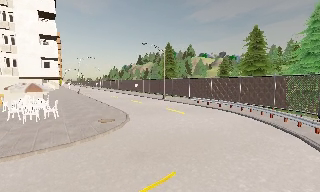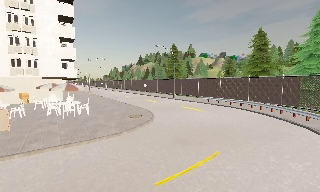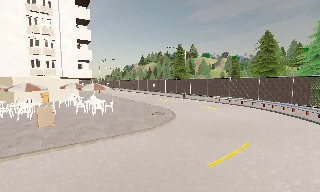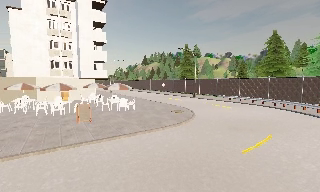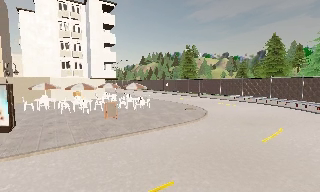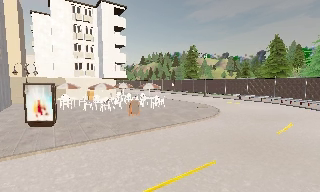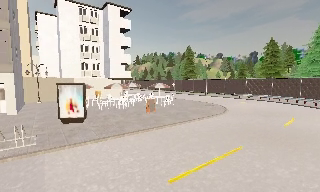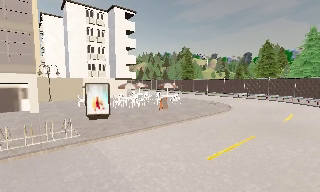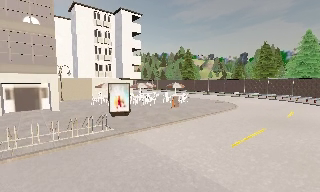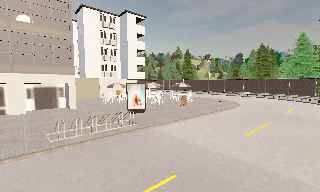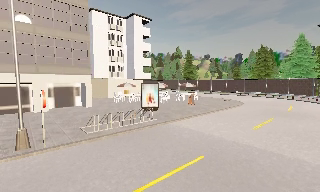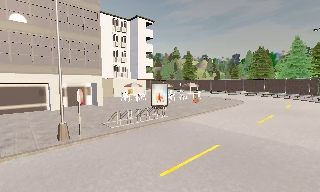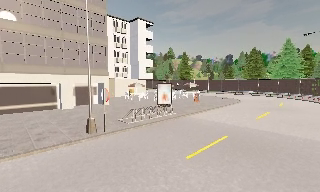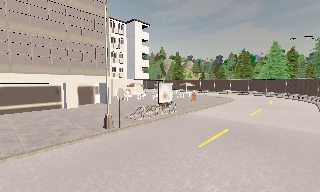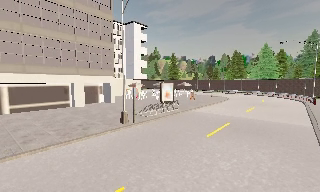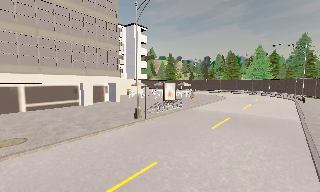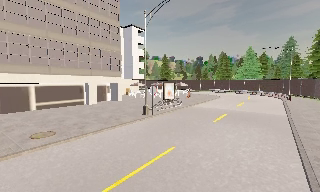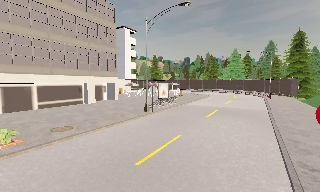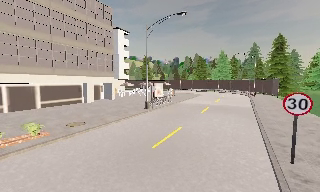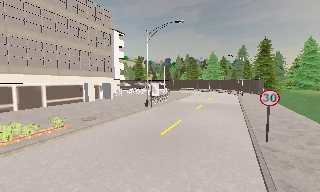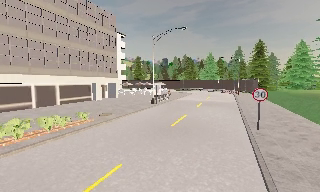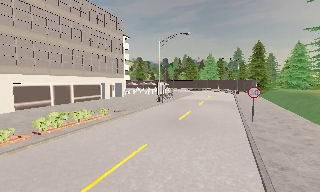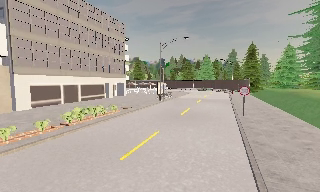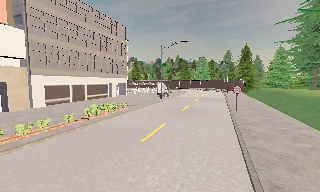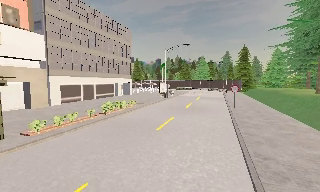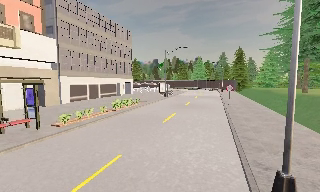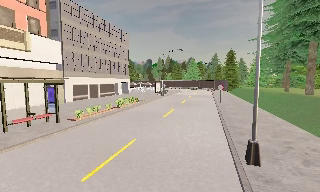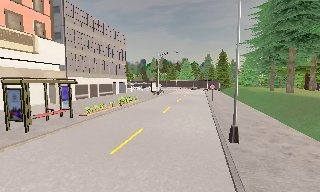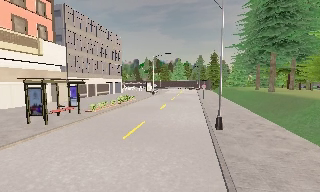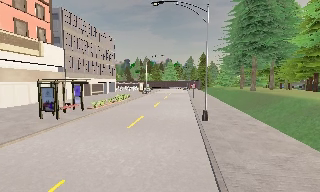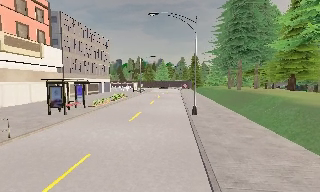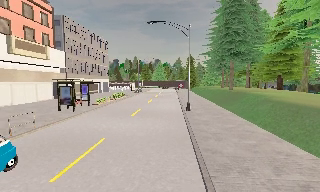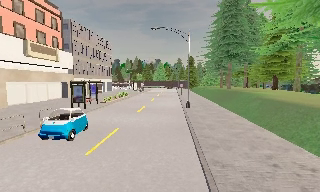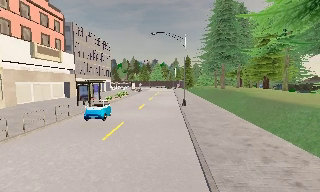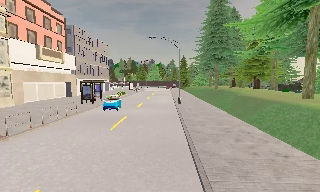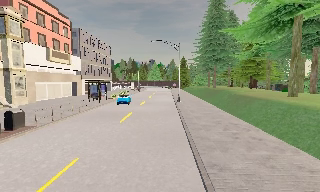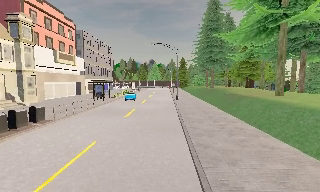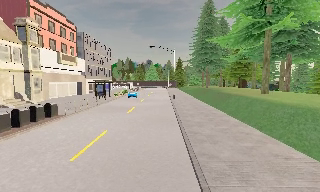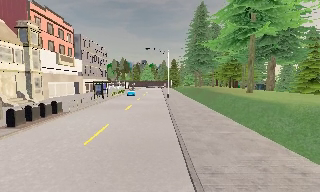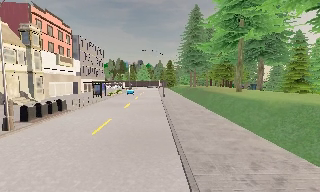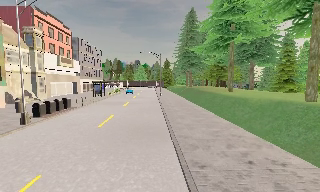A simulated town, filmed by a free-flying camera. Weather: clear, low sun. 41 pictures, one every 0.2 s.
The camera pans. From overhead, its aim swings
clockwise.
0.0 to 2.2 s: The camera travels to its left and backward, about 20 m, so close, fixed things drift to the right.
2.2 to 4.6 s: The camera pans to its right, which is clockwise from overhead, by about 25 degrees. It travels backward and to its left, about 19 m, so what stands in front gets smaller.
4.6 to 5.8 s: The camera pans to its right, which is clockwise from overhead, by about 10 degrees. It travels backward, about 11 m, so what stands in front gets smaller.
5.8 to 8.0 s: The camera pans to its right, which is clockwise from overhead, by about 10 degrees. It travels backward, about 17 m, so what stands in front gets smaller.
The film runs backward here.
